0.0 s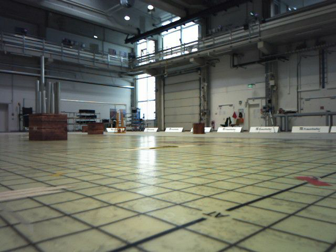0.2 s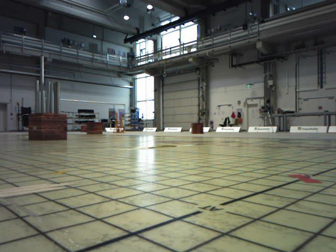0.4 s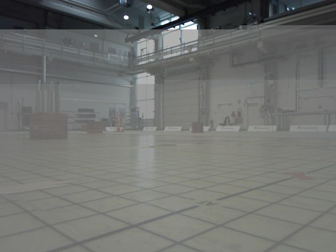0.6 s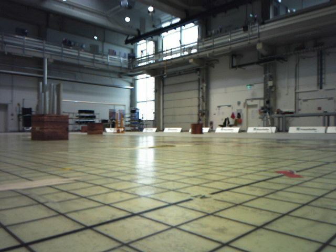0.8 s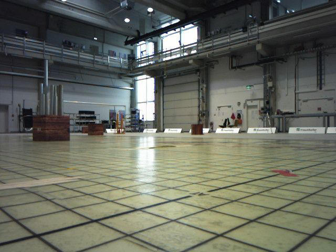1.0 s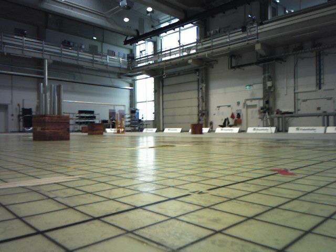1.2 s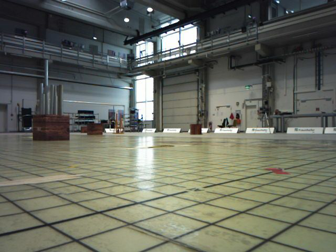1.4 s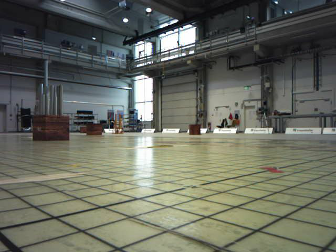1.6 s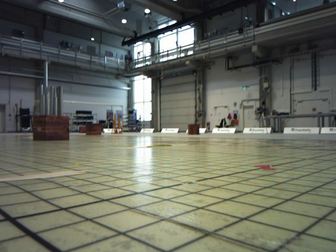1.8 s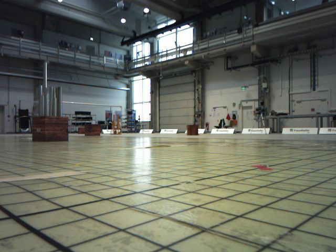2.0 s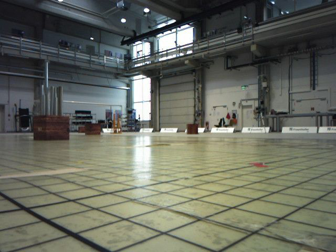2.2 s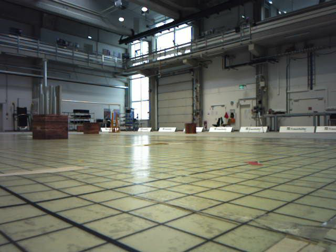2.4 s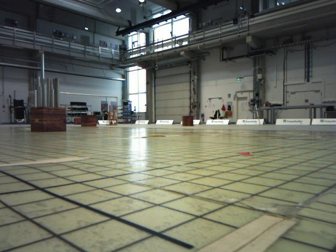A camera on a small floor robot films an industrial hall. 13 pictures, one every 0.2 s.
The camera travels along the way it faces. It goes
backward.
0.0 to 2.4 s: The camera travels backward, about 0.5 m, so what stands in front gets smaller.
The film runs backward here.
